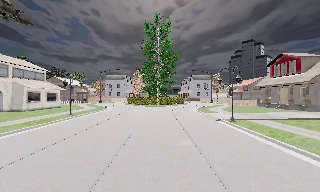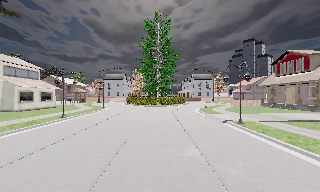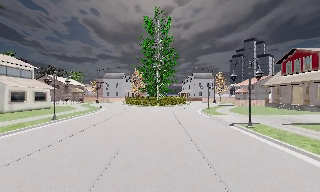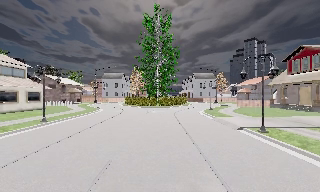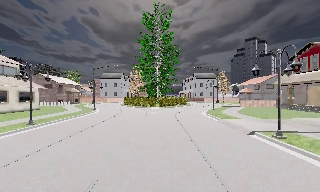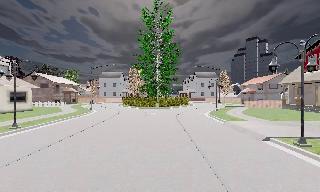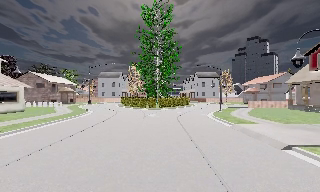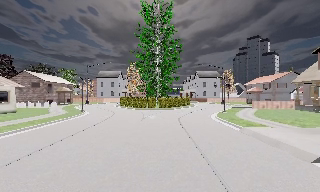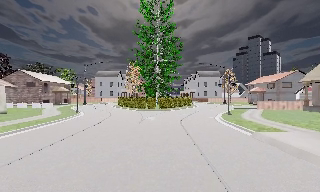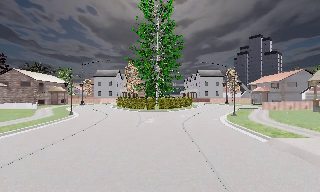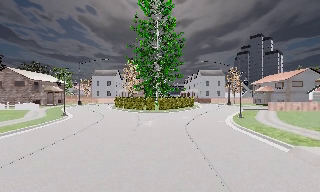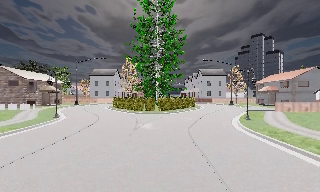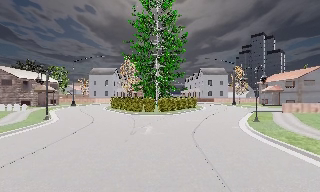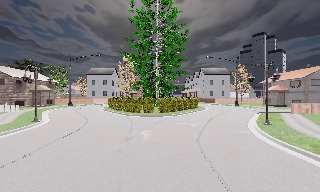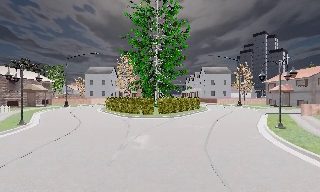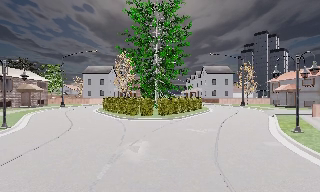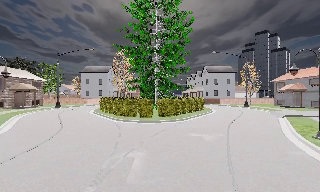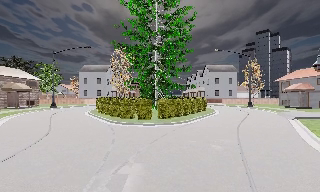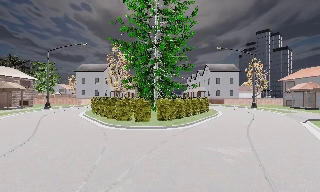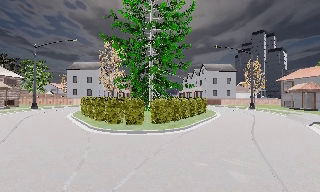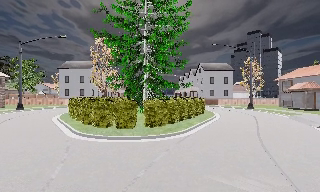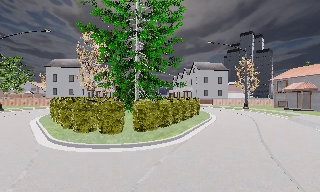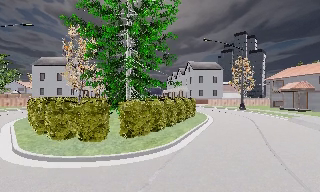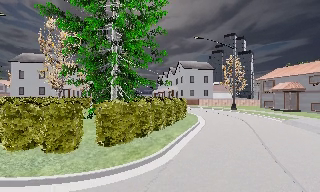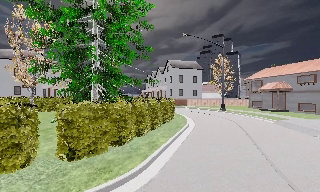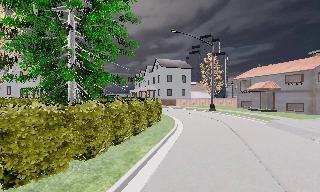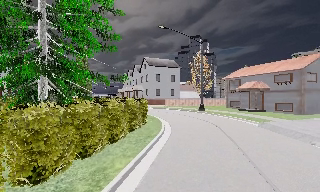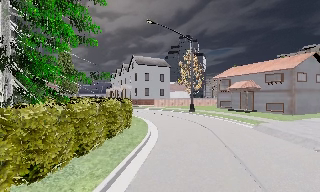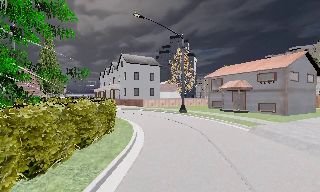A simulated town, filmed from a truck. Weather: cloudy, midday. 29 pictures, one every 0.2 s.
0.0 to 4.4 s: The camera travels forward, about 30 m, so what stands in front looms larger.
4.4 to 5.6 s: The camera pans to its right, which is clockwise from overhead, by about 20 degrees. It travels forward, about 8 m, so what stands in front looms larger.
The film runs forward here.
